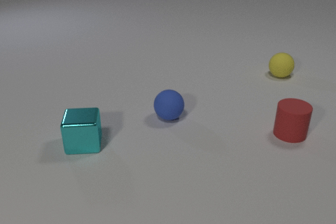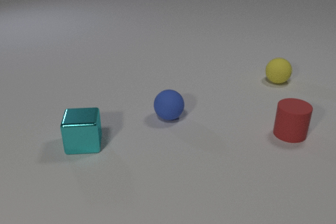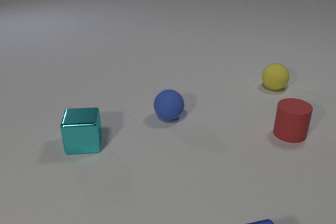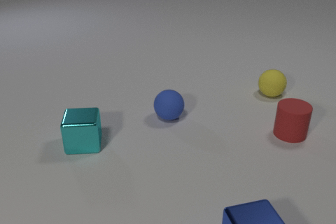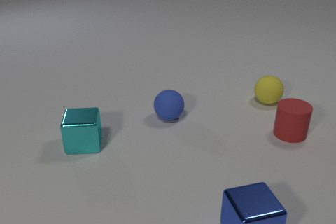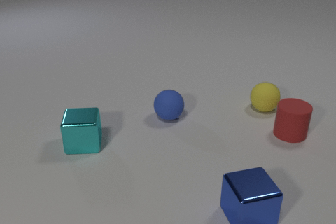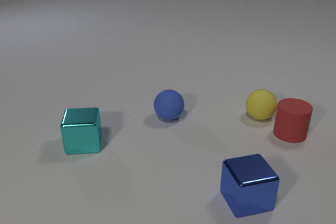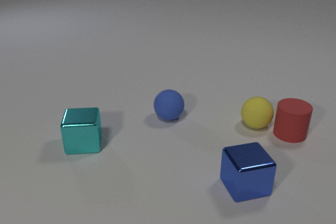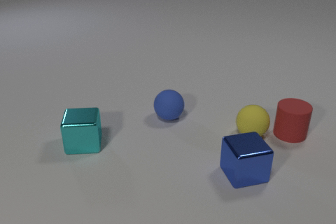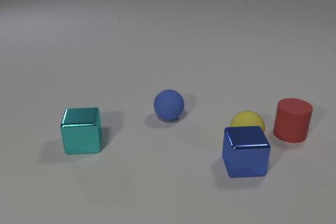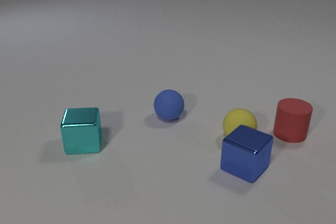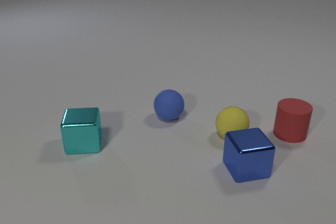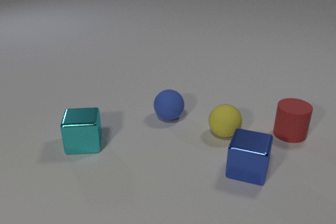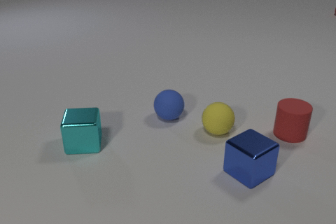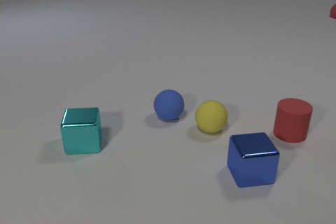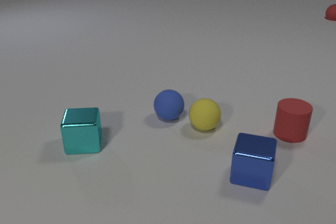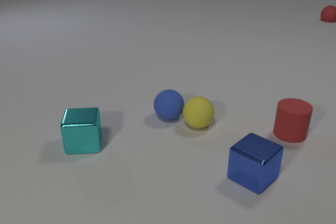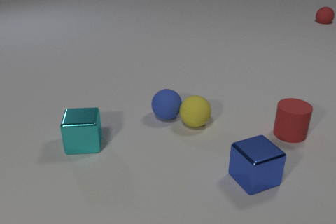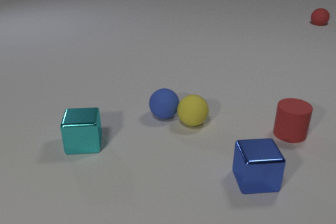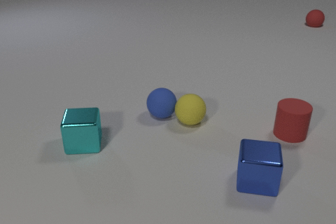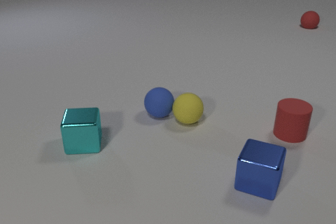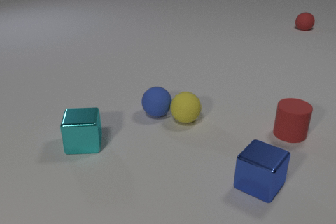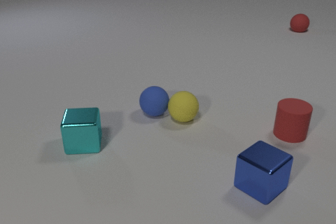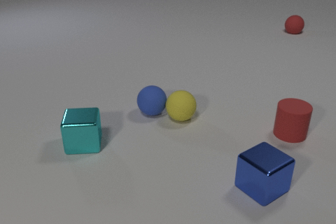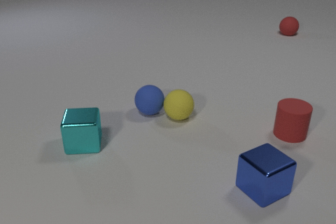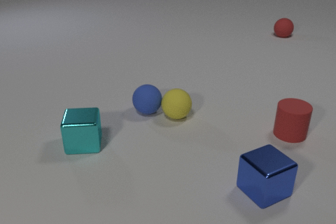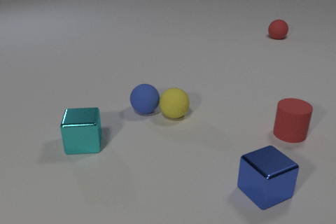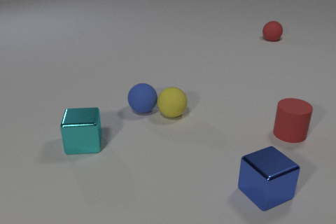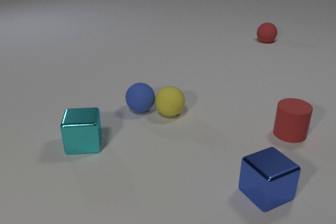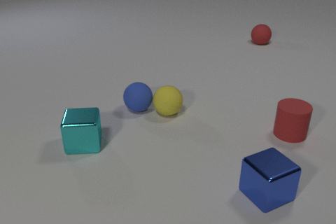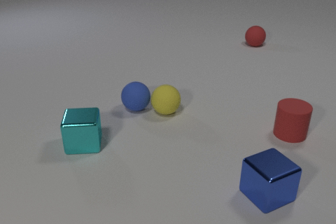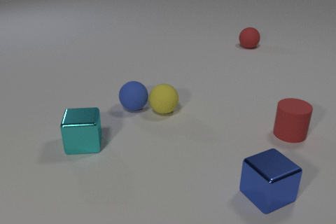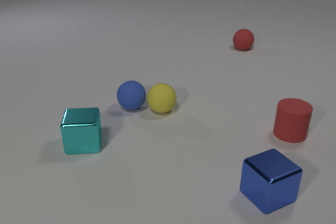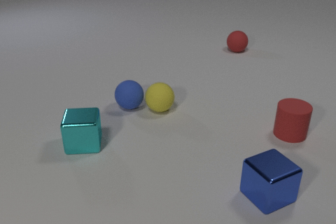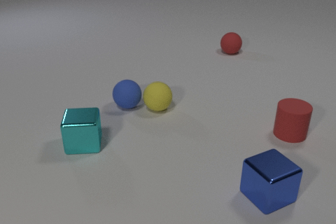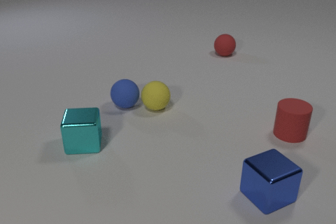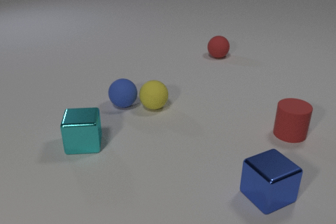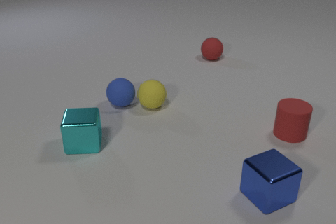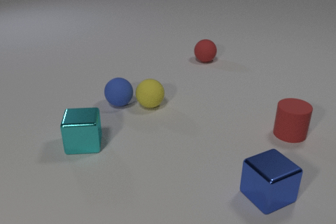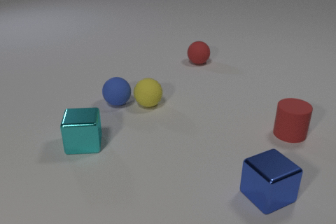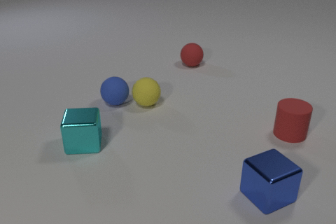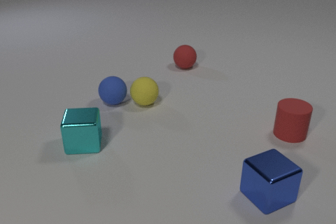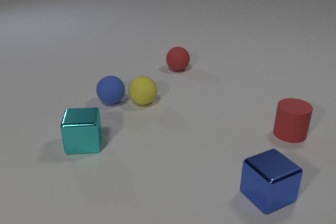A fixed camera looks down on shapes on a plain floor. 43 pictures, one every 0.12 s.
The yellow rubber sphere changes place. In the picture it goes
to the left.
0.00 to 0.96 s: The blue metal cube comes in at the bottom edge, slides away from the camera. The yellow rubber sphere rolls toward the camera.
0.96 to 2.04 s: The blue metal cube slides to the right. The yellow rubber sphere rolls to the left. The red rubber sphere comes in at the right edge, rolls toward the camera and to the left. The blue metal cube and the yellow rubber sphere collide. The yellow rubber sphere and the blue rubber sphere collide.
2.04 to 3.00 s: The blue metal cube slides toward the camera and to the right. The yellow rubber sphere rolls to the left and away from the camera. The blue rubber sphere rolls to the left and away from the camera. The red rubber sphere rolls toward the camera and to the left.
3.00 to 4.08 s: The yellow rubber sphere rolls to the left and away from the camera. The blue rubber sphere rolls to the left and away from the camera. The red rubber sphere rolls toward the camera and to the left.
4.08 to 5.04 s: The yellow rubber sphere rolls to the left and away from the camera. The blue rubber sphere rolls to the left and away from the camera. The red rubber sphere rolls to the left and toward the camera.
How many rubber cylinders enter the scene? 0.
Are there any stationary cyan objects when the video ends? yes.
What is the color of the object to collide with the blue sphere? yellow.
